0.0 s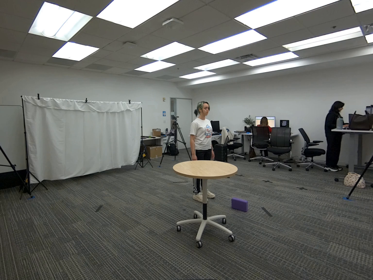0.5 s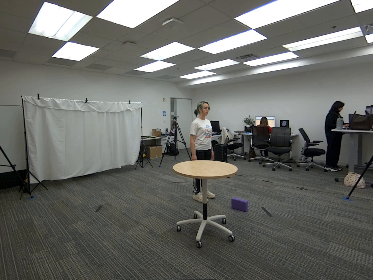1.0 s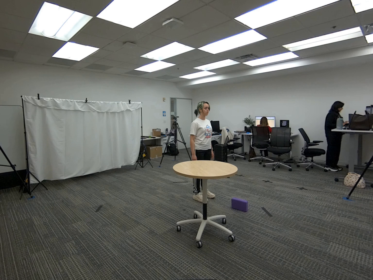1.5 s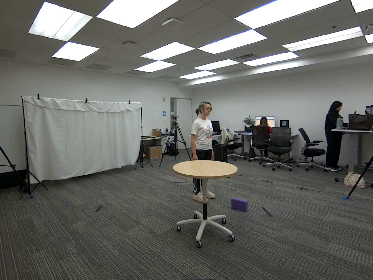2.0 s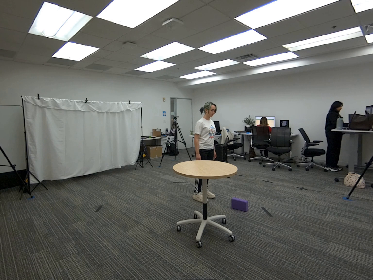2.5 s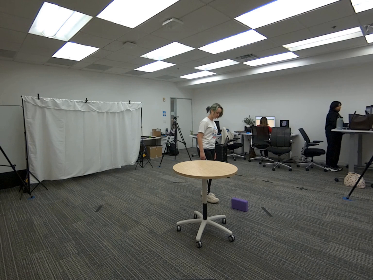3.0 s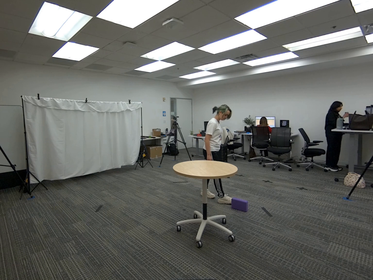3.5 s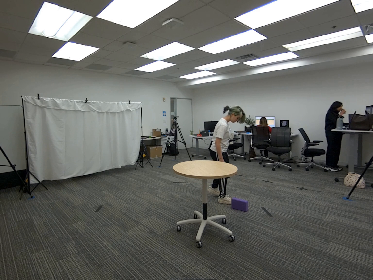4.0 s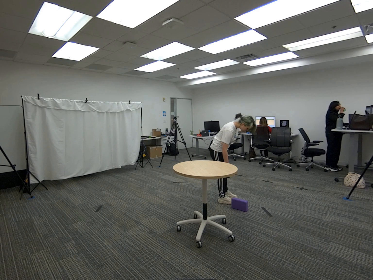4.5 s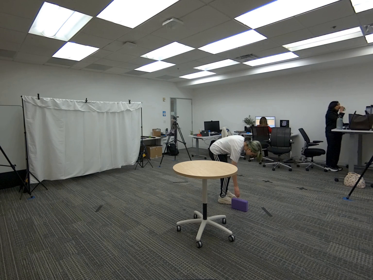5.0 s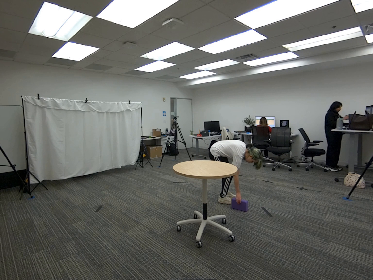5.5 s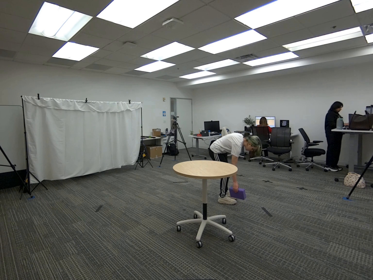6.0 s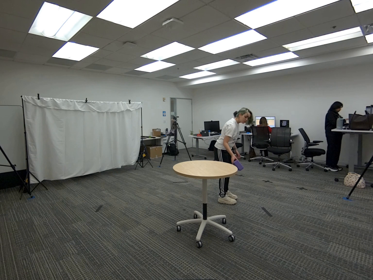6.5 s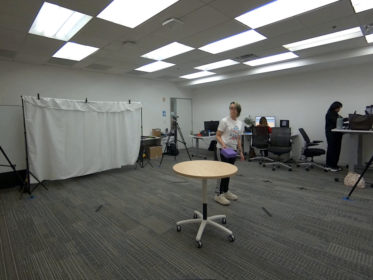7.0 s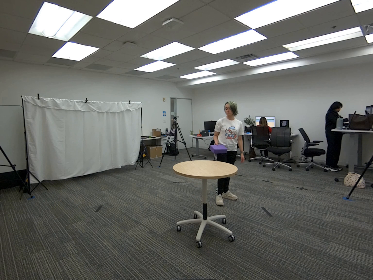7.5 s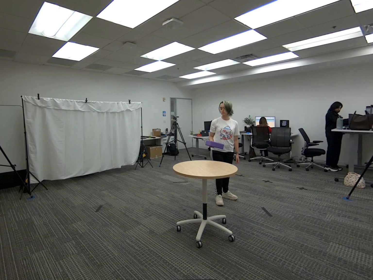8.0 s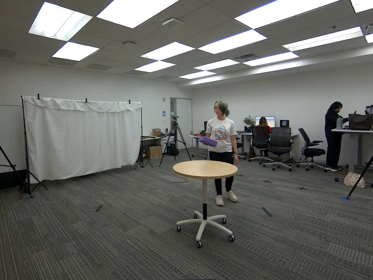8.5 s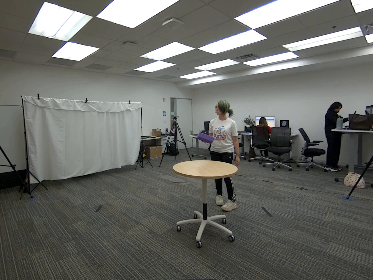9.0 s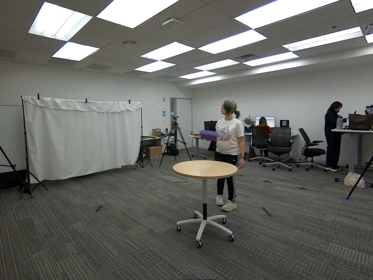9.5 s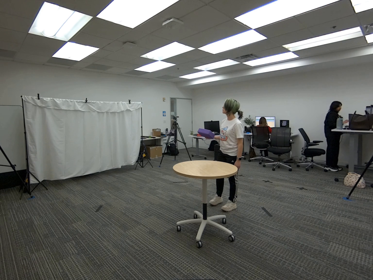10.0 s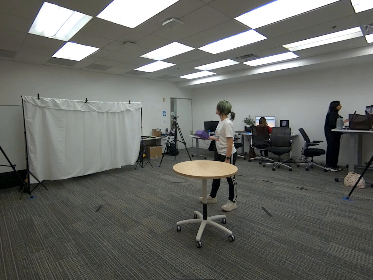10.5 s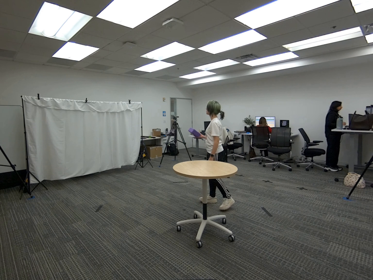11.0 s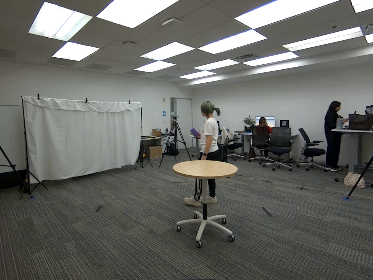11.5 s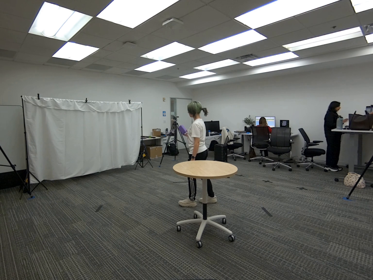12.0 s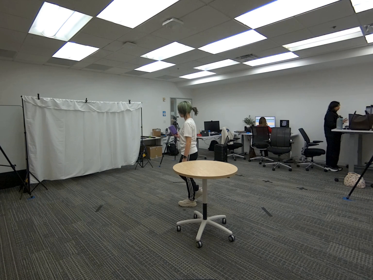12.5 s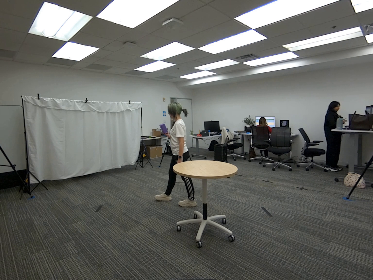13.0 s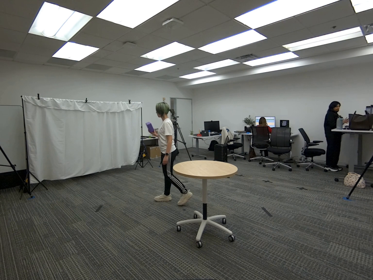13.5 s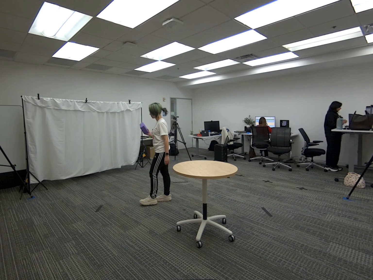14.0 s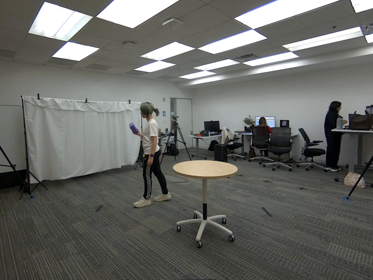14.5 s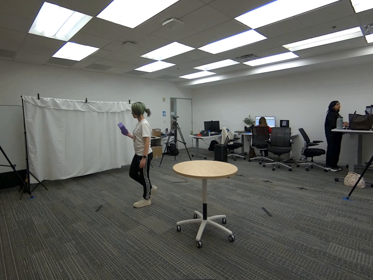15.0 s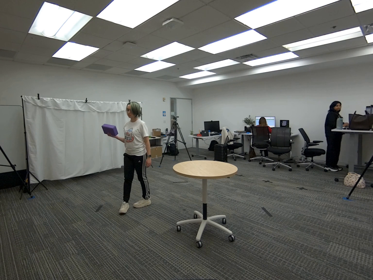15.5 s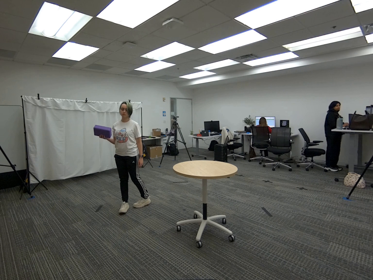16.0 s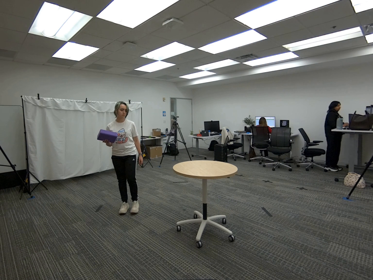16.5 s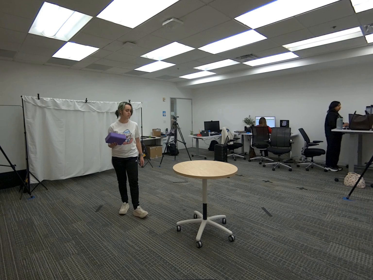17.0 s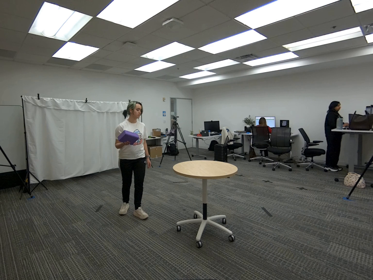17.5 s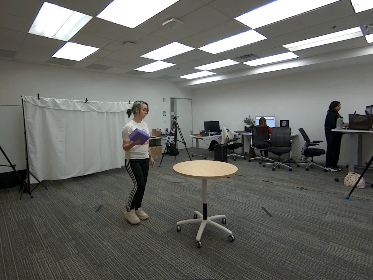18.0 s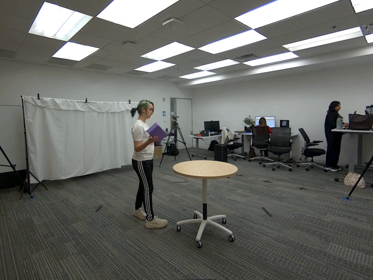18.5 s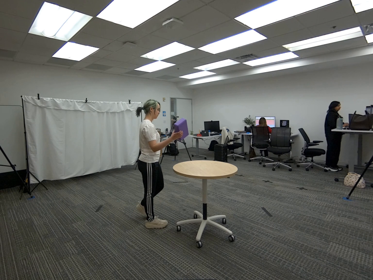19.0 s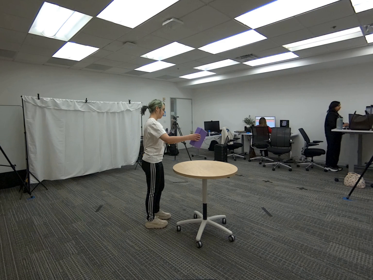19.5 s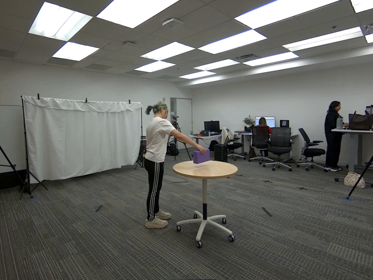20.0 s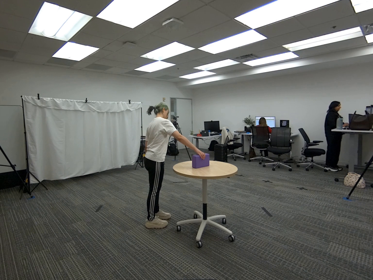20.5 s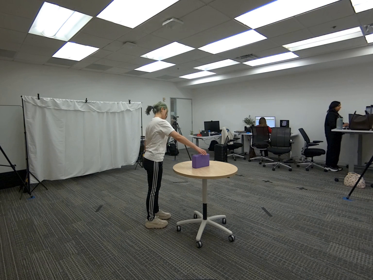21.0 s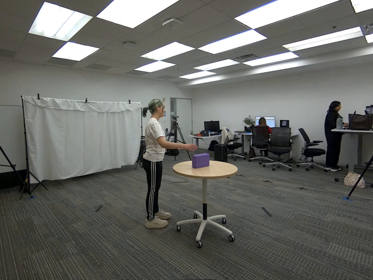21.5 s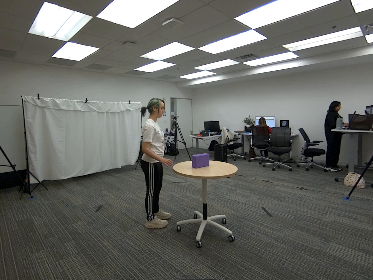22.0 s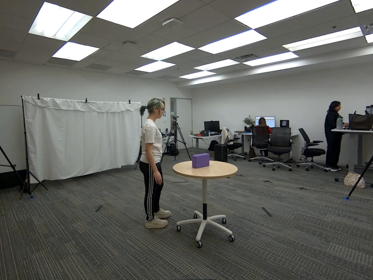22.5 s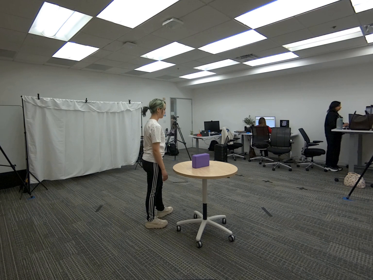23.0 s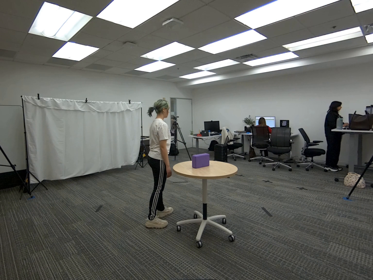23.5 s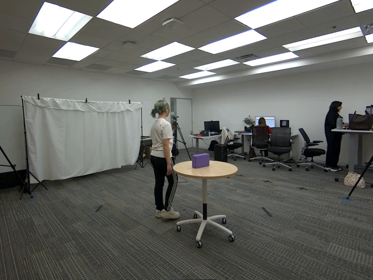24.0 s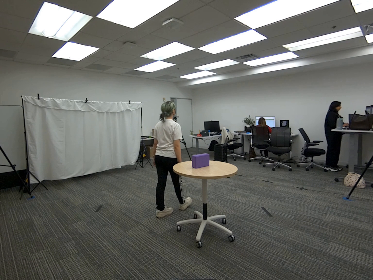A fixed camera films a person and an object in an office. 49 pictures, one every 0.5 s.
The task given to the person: Walk over to the yoga block on the ground and using your right hand pick up the yoga block and place the yoga block on the round table.
